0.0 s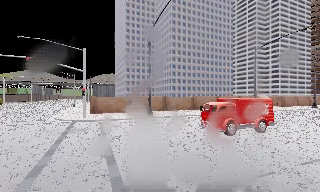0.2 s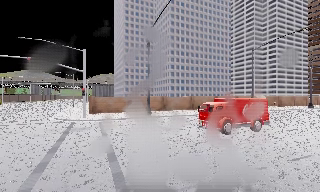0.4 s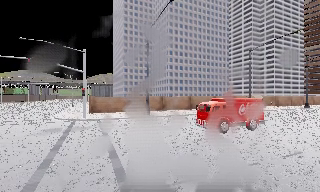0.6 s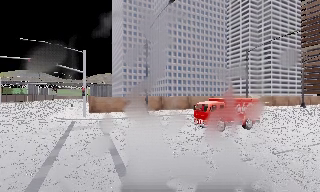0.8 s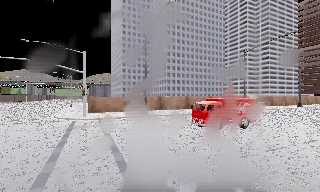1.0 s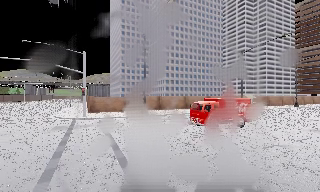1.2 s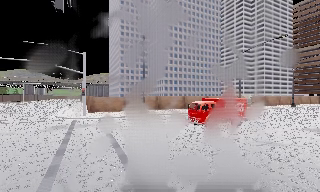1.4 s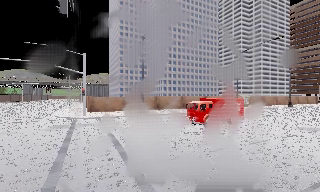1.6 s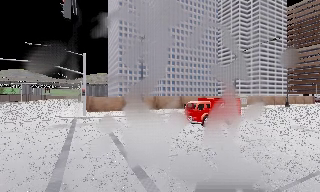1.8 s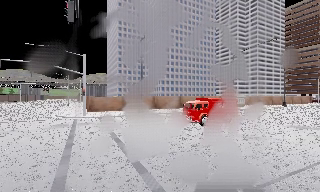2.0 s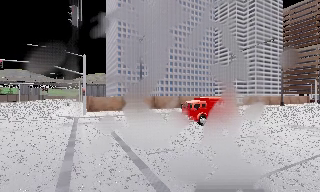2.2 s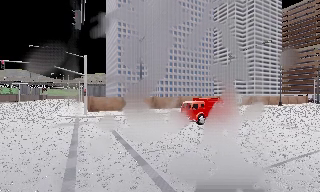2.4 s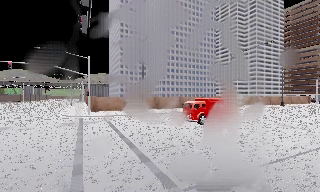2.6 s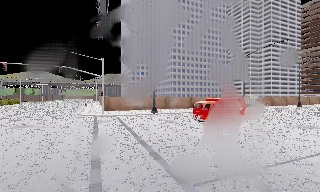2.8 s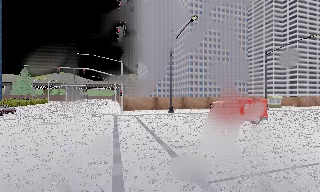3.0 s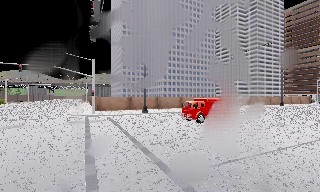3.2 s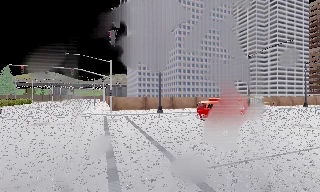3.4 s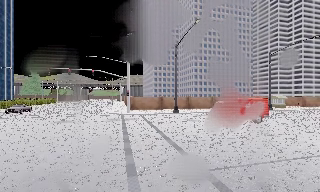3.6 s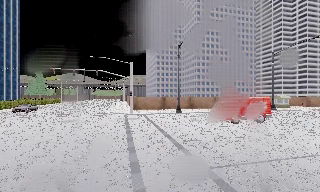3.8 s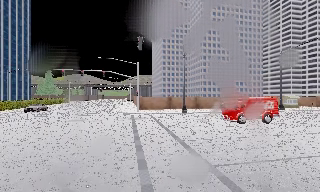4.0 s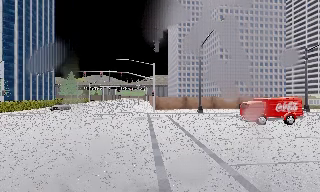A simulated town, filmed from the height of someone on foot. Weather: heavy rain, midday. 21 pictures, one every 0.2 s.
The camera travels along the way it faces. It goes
backward.
0.0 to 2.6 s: The camera travels backward, about 4.5 m, so what stands in front gets smaller.
2.6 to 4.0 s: The camera swings to its left by about 15 degrees, and the scene slides to the right. It travels backward, about 2 m, so what stands in front gets smaller.
The film runs backward here.
